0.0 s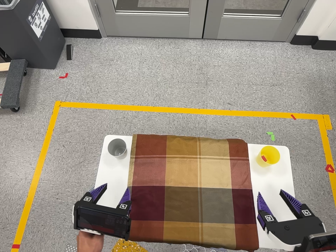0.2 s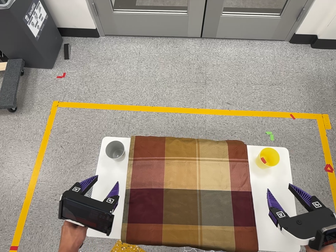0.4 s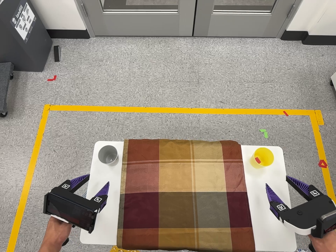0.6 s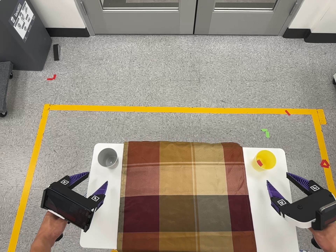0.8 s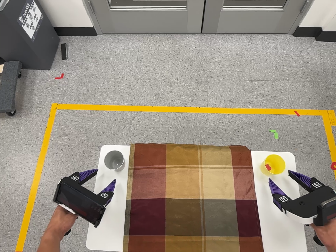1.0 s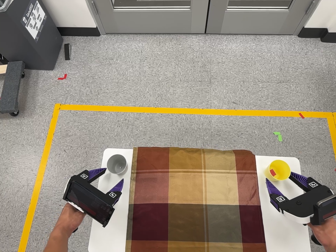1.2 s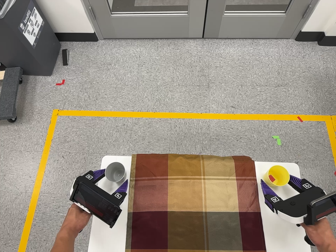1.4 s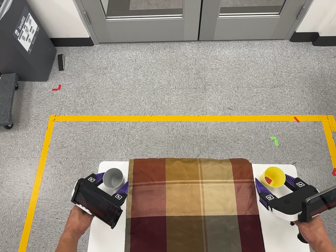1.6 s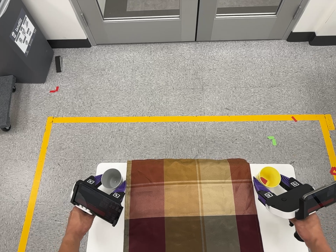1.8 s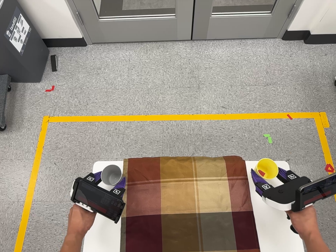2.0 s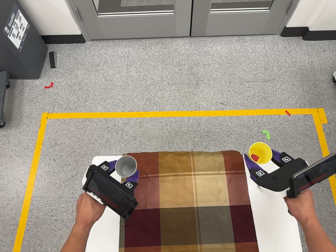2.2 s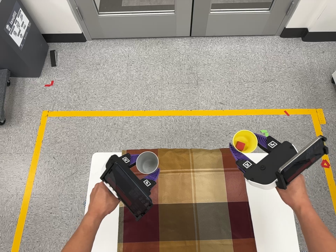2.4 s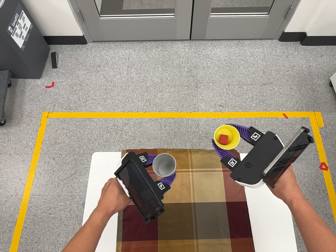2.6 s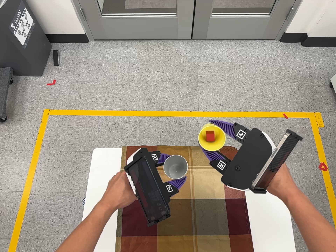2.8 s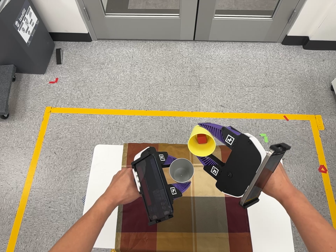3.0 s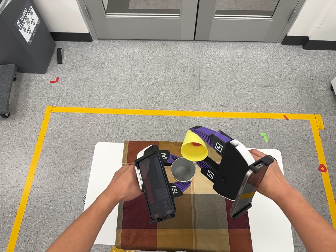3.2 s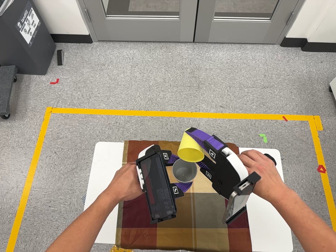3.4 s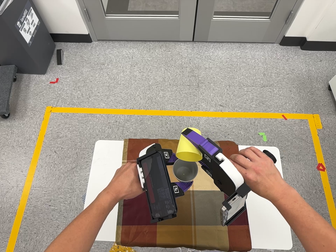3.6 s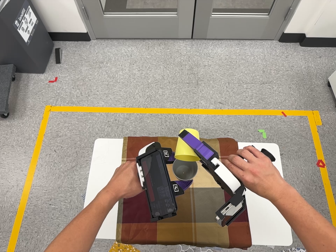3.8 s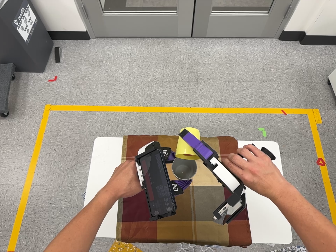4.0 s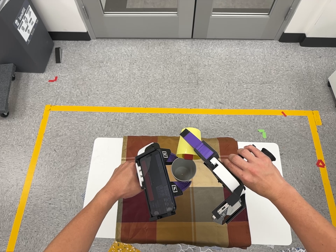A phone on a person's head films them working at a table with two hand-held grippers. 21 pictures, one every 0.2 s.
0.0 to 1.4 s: The camera travels toward the top of its view and forward, about 14 cm, so close, fixed things drift downward.
1.4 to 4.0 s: The camera travels toward the bottom of its view and backward, about 14 cm, so close, fixed things drift upward.
The film runs forward here.
